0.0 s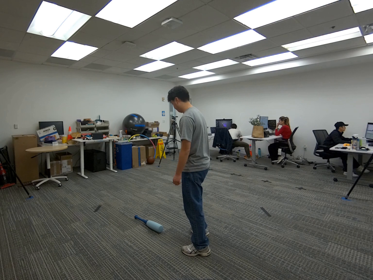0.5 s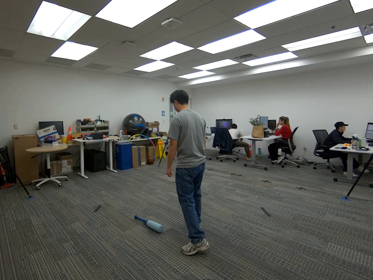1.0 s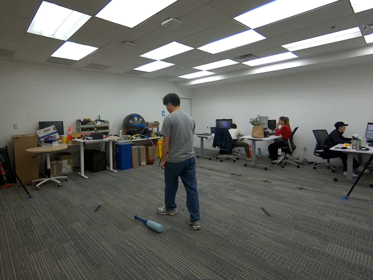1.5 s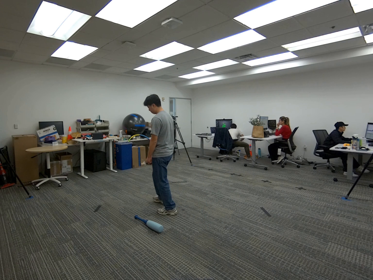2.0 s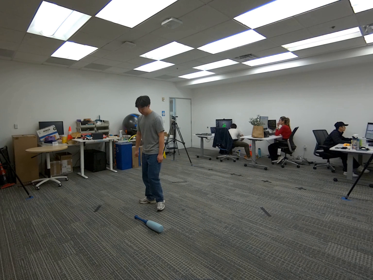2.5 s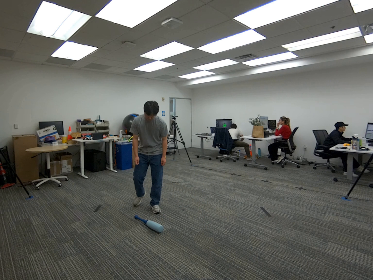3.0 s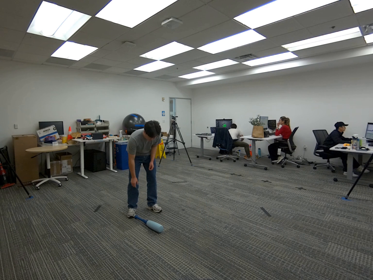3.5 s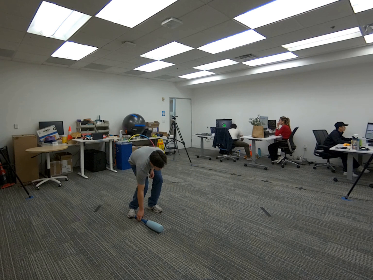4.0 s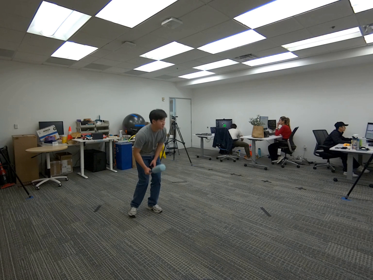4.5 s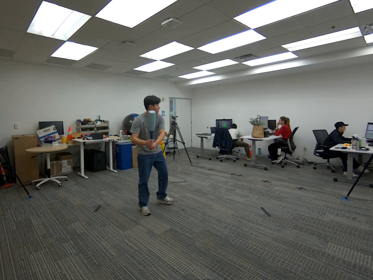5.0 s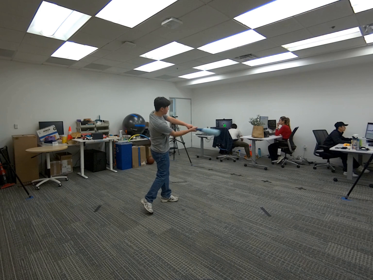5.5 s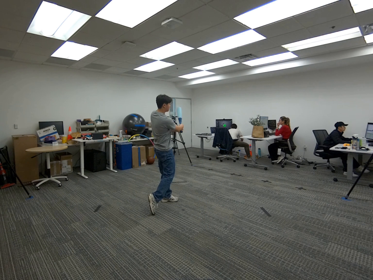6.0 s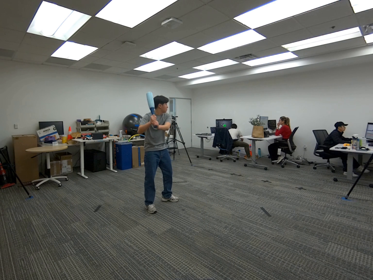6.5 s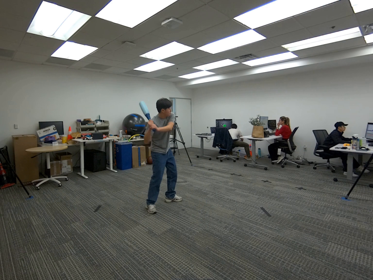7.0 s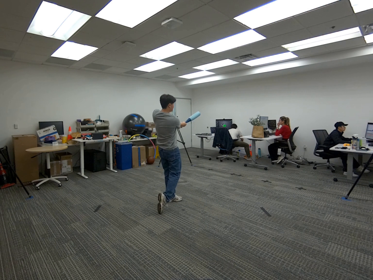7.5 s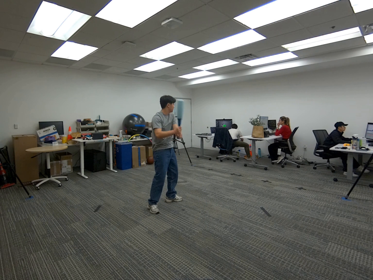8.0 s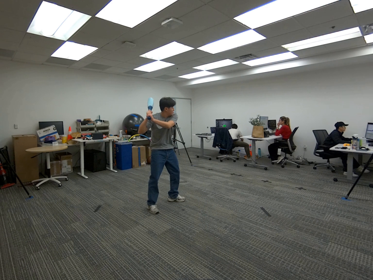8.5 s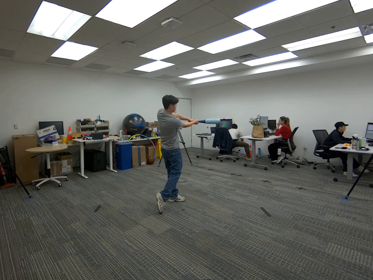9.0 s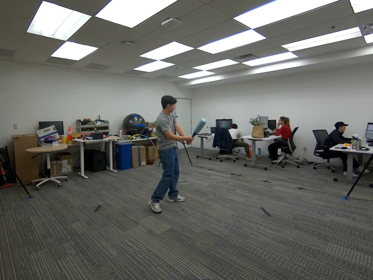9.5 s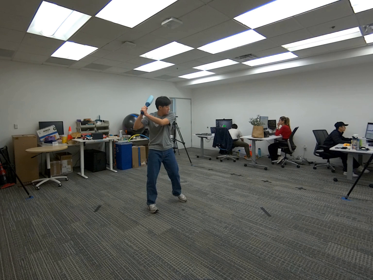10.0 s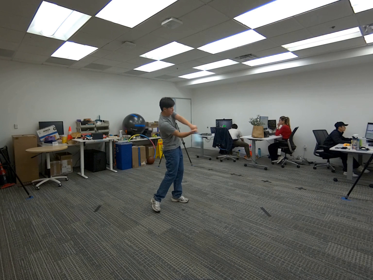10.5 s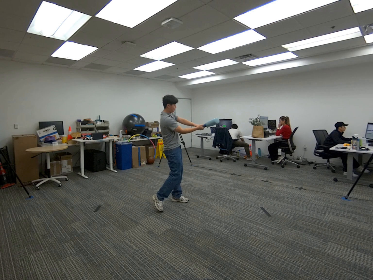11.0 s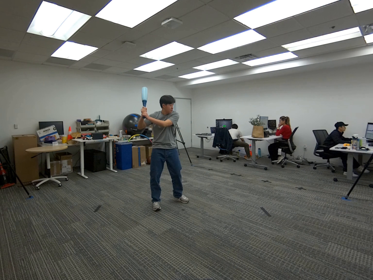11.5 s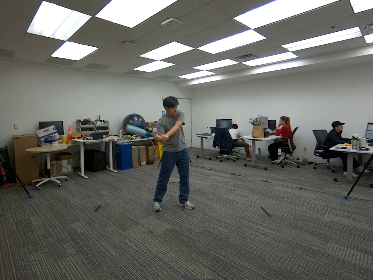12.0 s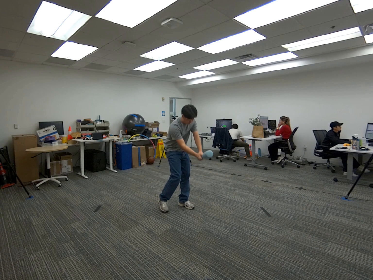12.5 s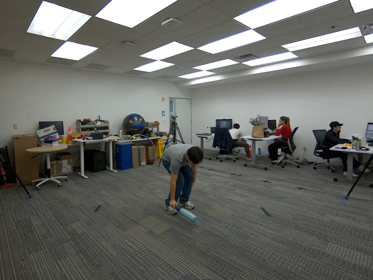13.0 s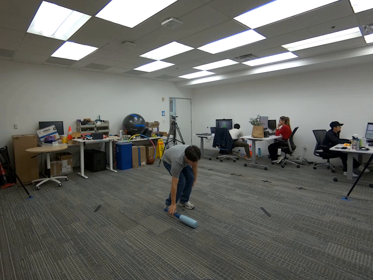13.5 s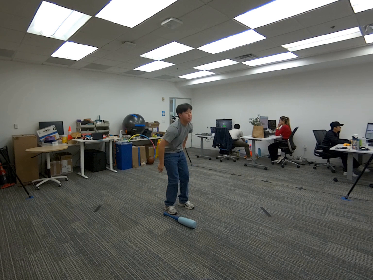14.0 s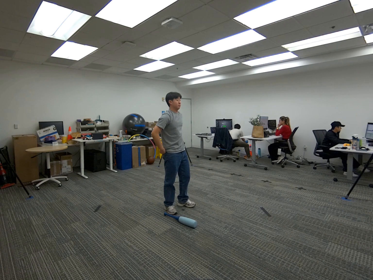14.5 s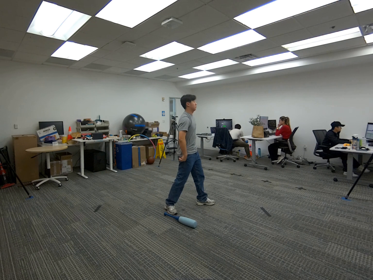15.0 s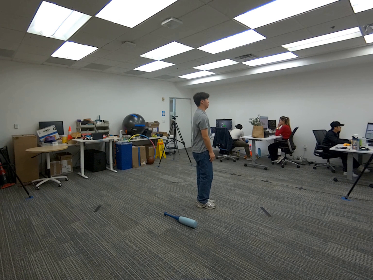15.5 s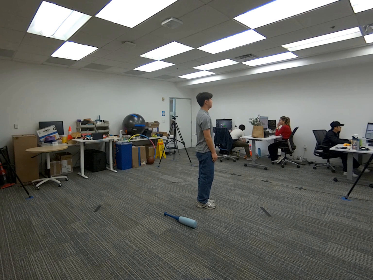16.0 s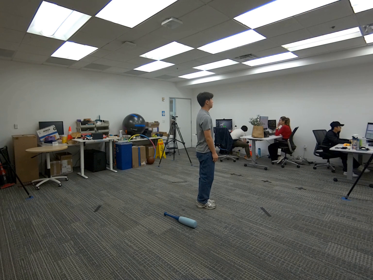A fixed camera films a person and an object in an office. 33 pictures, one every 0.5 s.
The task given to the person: Walk over to the baseball bat on the floor. Pick up the baseball bat from the ground and begin to perform swinging motions as if you are hitting a baseball.
